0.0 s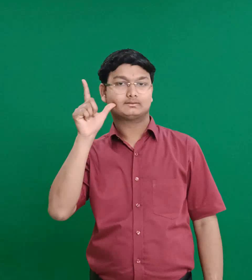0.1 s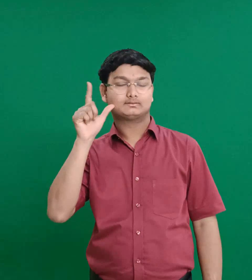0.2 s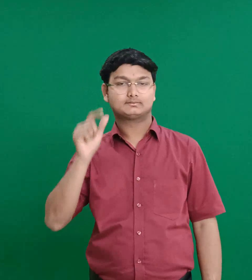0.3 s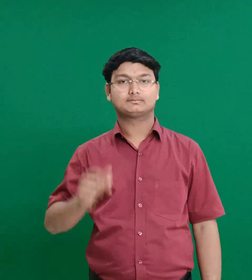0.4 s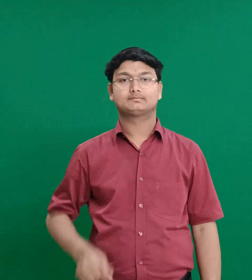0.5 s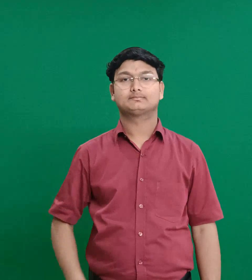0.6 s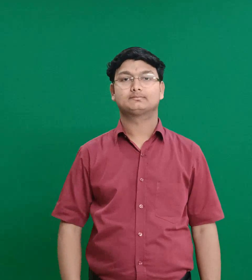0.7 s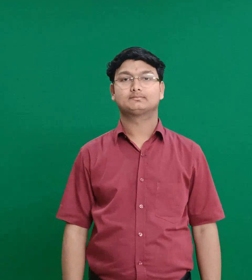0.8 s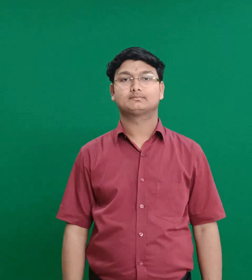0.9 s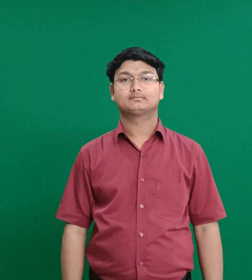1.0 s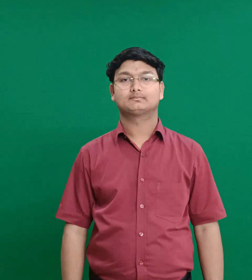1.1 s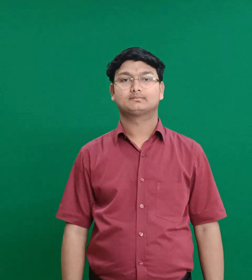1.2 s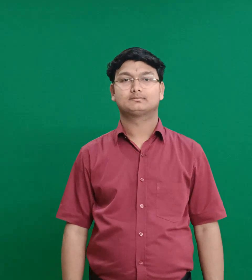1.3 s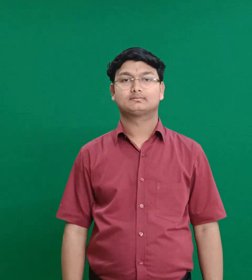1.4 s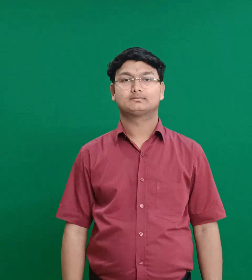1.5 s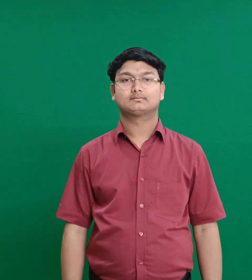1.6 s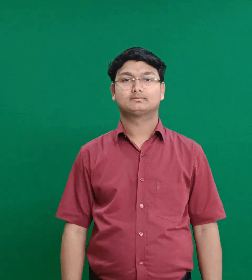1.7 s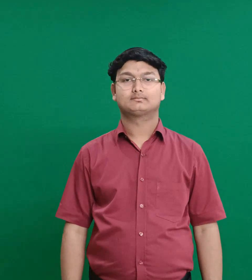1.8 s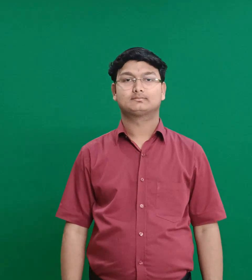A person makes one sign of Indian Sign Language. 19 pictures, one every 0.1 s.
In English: apollos
